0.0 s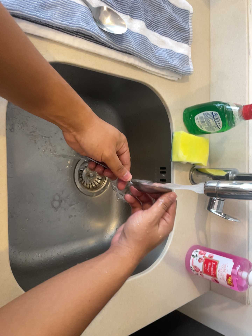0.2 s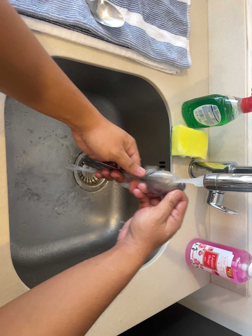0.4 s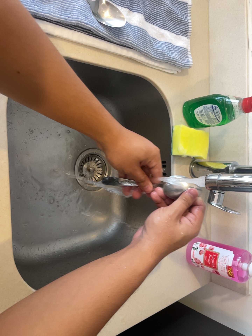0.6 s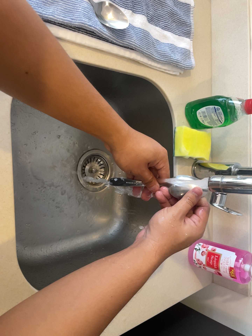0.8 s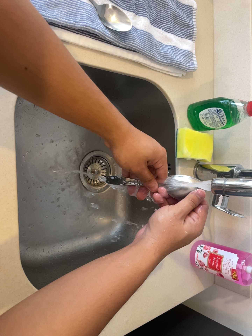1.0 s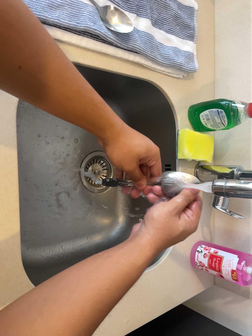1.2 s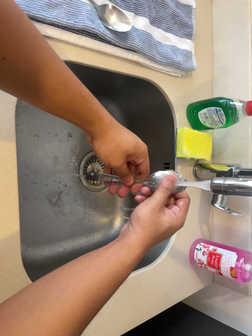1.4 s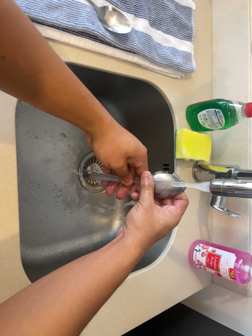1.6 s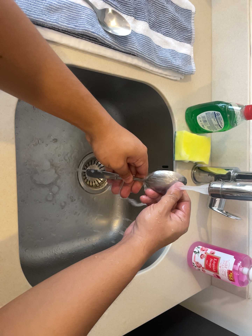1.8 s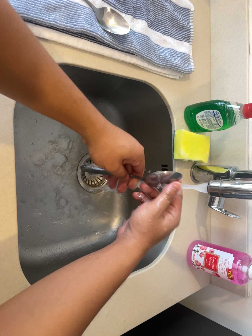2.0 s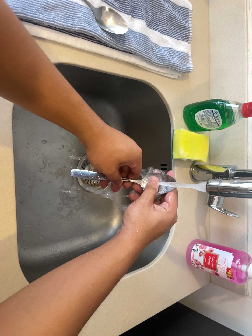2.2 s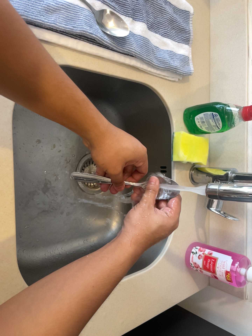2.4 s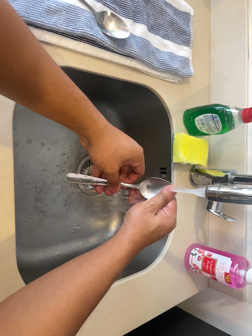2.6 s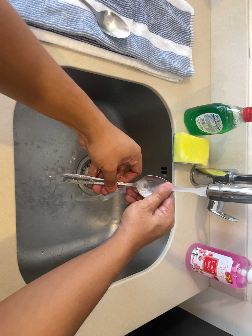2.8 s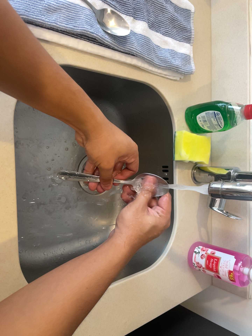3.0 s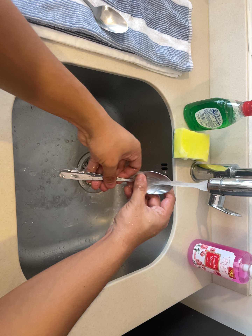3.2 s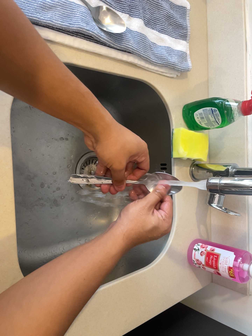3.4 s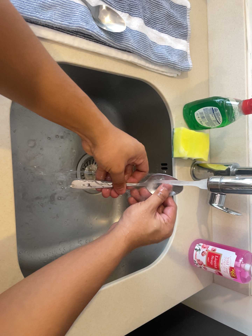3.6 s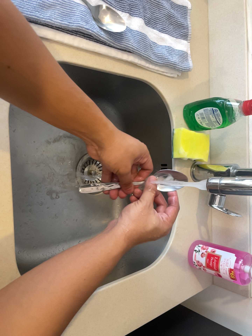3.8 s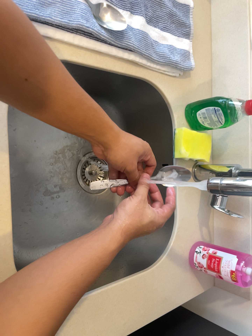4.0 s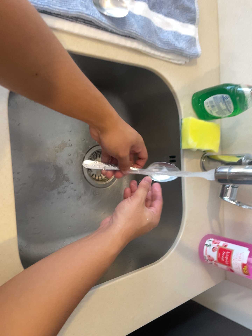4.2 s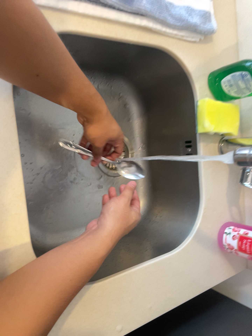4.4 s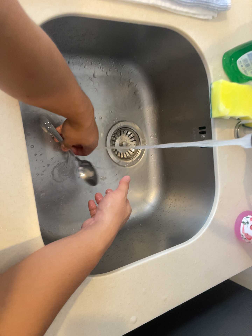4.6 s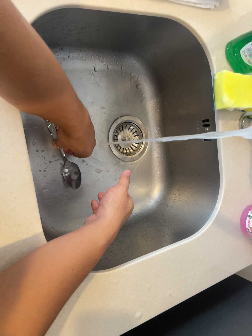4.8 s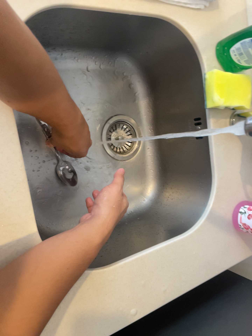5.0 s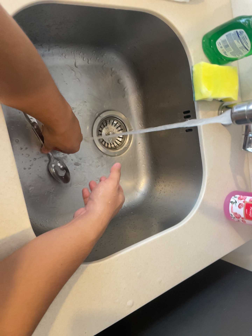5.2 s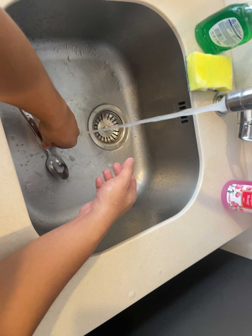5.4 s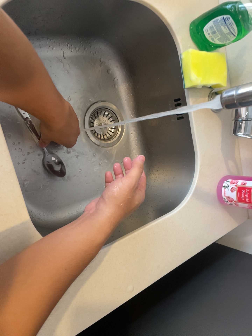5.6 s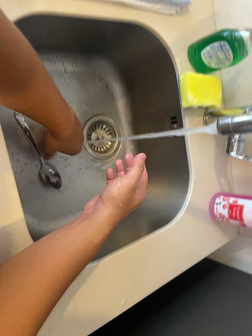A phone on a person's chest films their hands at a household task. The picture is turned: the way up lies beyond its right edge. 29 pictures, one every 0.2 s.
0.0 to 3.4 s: The camera shifts only a little, or ends up much as it began.
3.4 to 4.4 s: The scene slides to the right, as the camera pans about 10 degrees to its left. It travels forward, about 7 cm, so what stands in front looms larger.
4.4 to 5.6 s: The camera shifts only a little, or ends up much as it began.
The film runs backward here.
